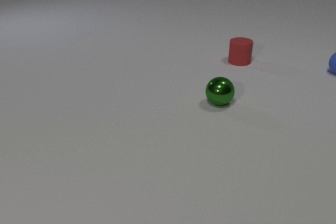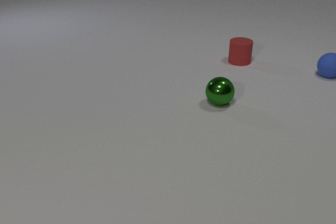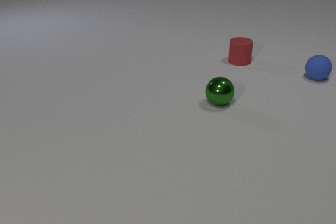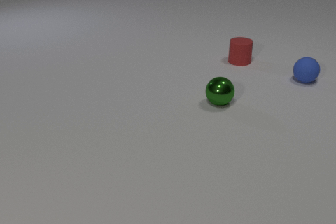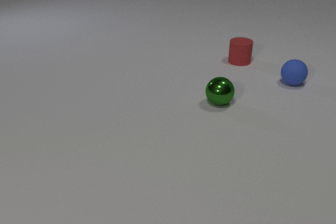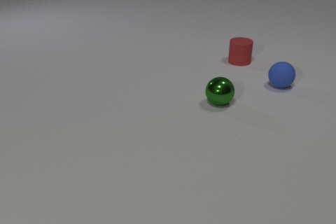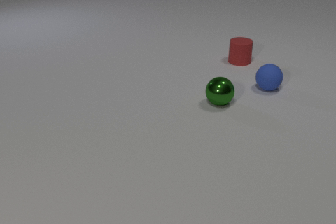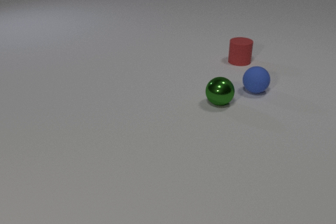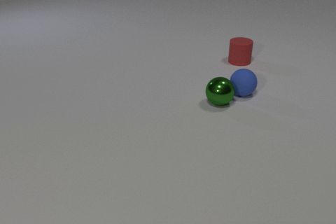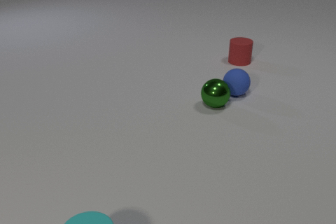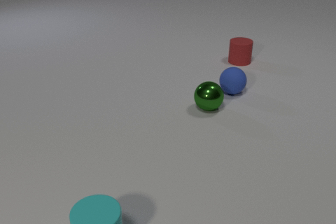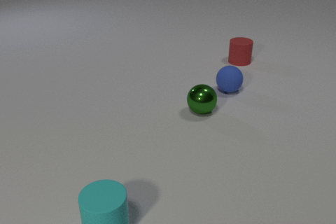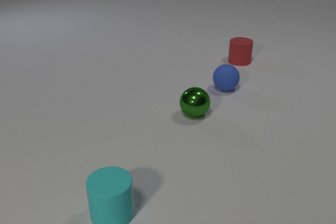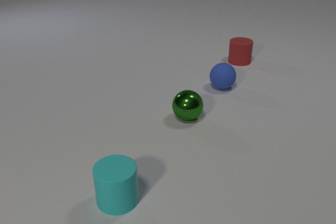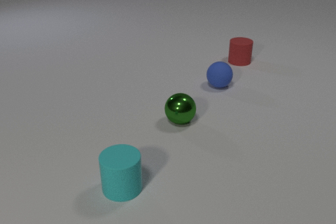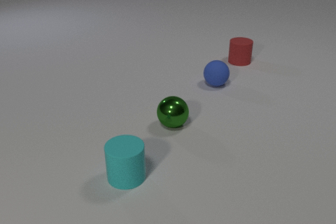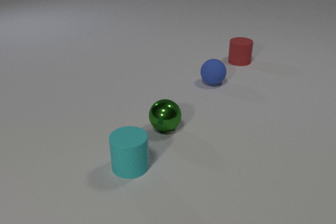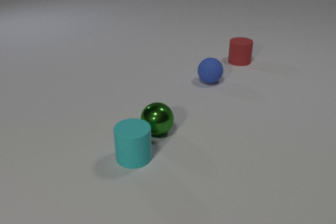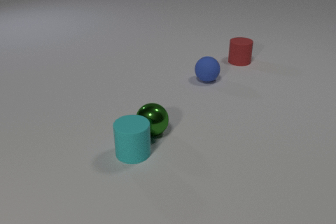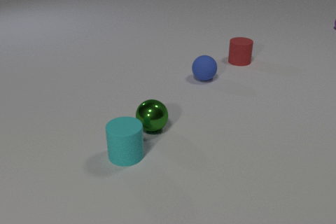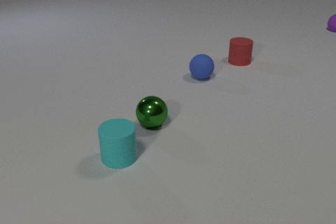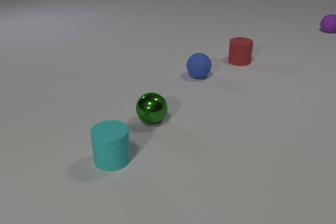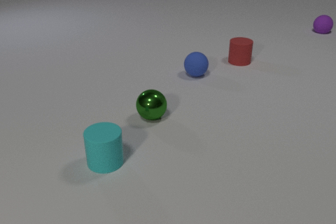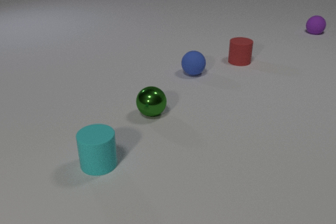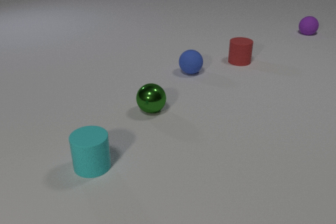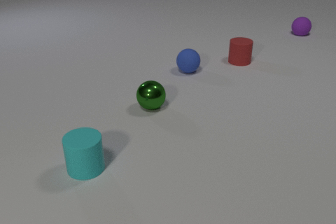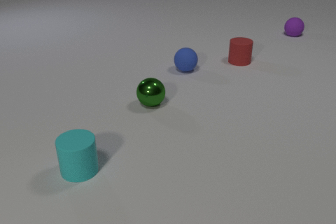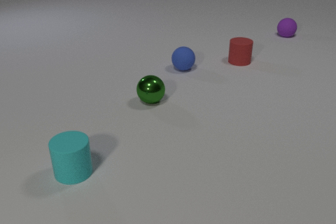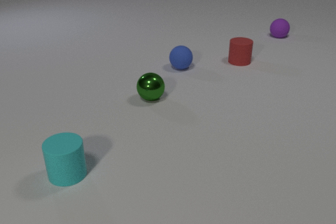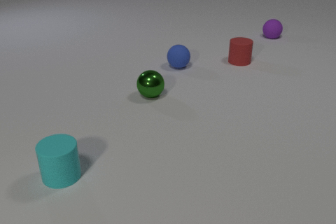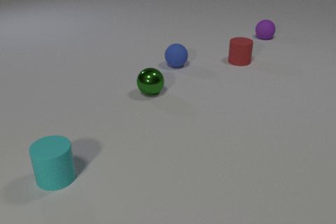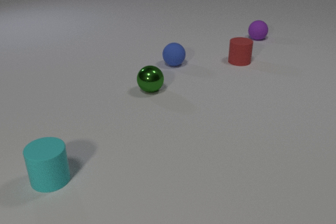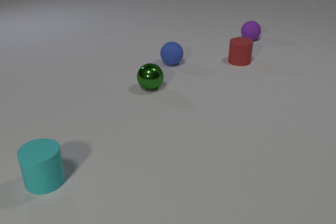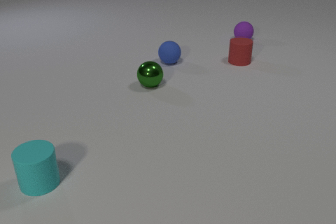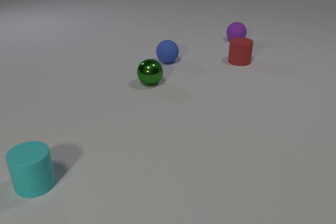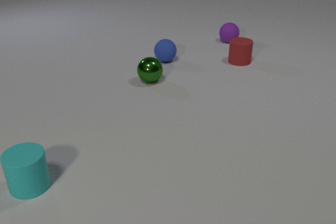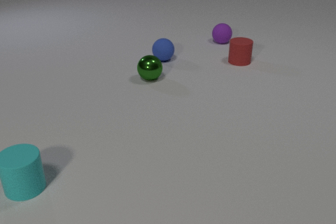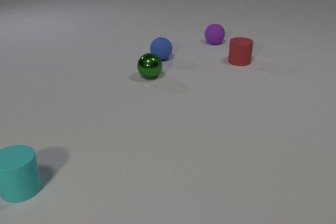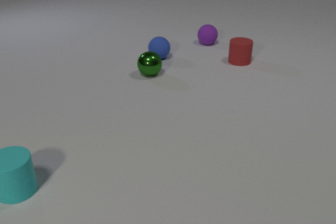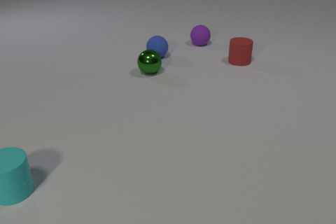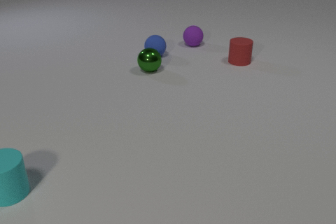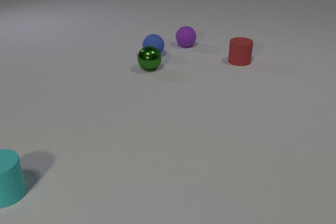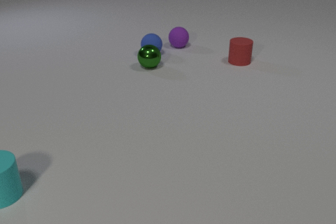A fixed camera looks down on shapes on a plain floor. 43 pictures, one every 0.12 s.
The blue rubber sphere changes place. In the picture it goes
to the left.
The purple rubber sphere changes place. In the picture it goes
to the left.
0.00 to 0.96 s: The blue rubber sphere rolls to the left and toward the camera.
0.96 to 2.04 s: The blue rubber sphere rolls to the left and away from the camera. The green metal sphere rolls to the left and toward the camera. The cyan rubber cylinder comes in at the bottom edge, slides away from the camera. The blue rubber sphere and the green metal sphere collide.
2.04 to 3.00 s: The blue rubber sphere rolls away from the camera and to the left. The green metal sphere rolls away from the camera. The purple rubber sphere comes in at the right edge, rolls to the left and toward the camera. The cyan rubber cylinder slides to the left. The green metal sphere and the cyan rubber cylinder collide.
3.00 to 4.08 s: The blue rubber sphere rolls away from the camera and to the left. The green metal sphere rolls away from the camera. The purple rubber sphere rolls to the left and toward the camera. The cyan rubber cylinder slides to the left.
4.08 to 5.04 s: The blue rubber sphere rolls away from the camera and to the left. The green metal sphere rolls away from the camera. The purple rubber sphere rolls to the left. The cyan rubber cylinder slides to the left.
What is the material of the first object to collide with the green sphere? rubber.
What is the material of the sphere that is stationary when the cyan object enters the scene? metal.
What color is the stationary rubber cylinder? red.
